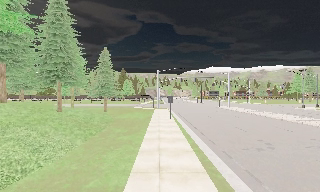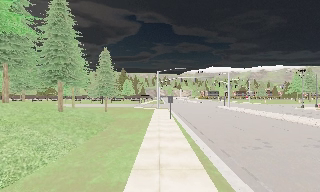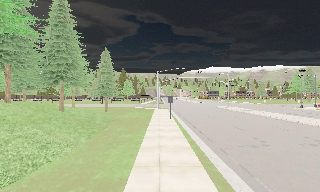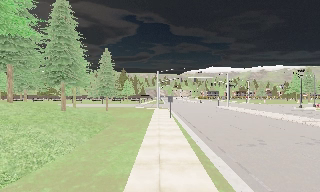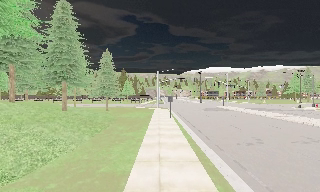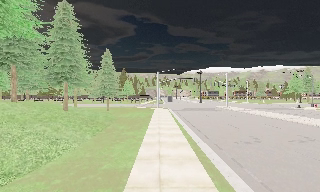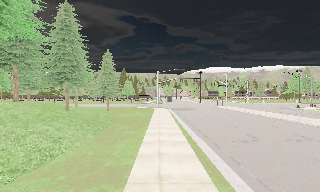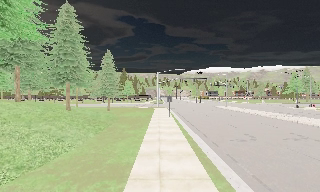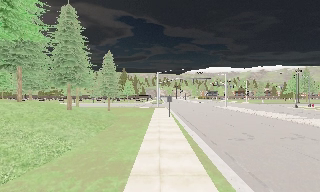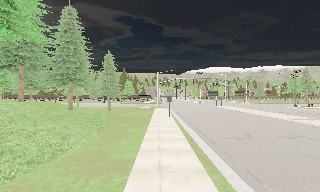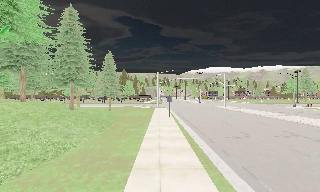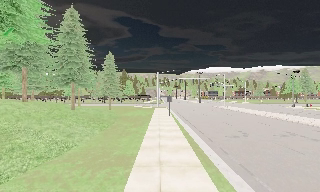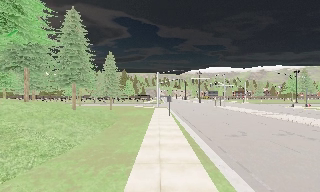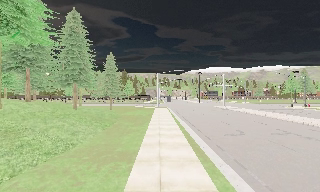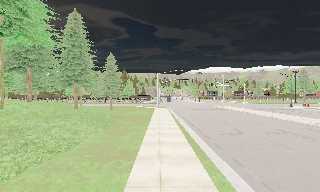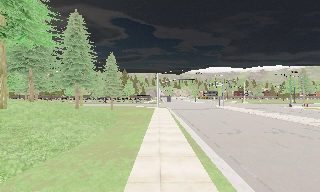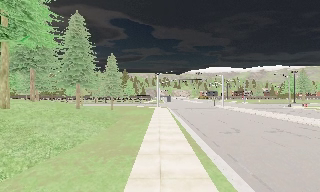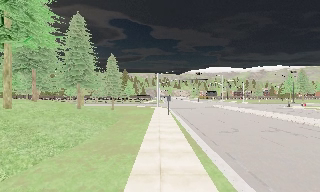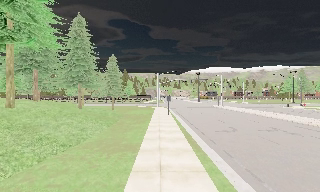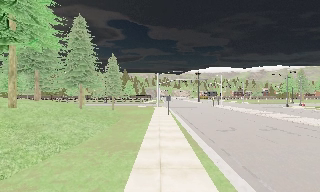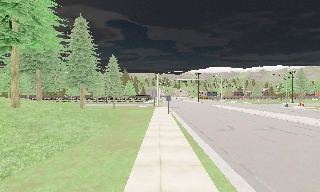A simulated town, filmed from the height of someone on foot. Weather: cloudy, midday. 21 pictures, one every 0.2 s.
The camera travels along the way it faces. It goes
backward.
0.0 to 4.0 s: The camera travels backward, about 4.5 m, so what stands in front gets smaller.
The film runs backward here.
